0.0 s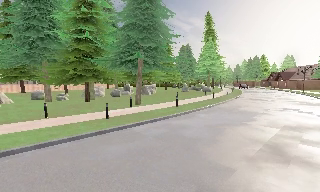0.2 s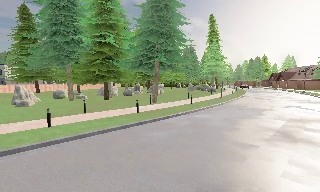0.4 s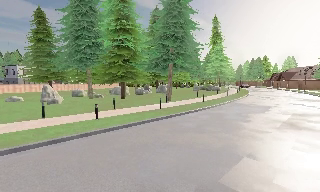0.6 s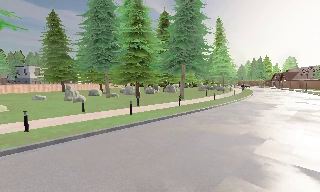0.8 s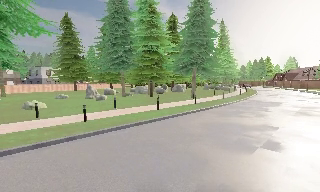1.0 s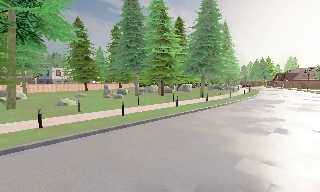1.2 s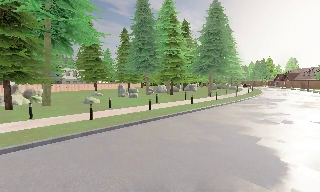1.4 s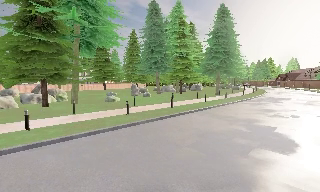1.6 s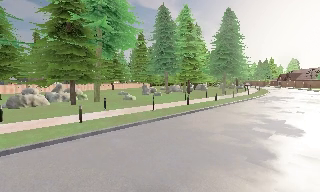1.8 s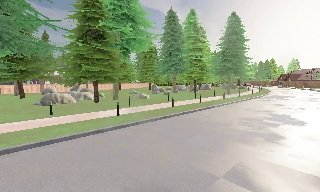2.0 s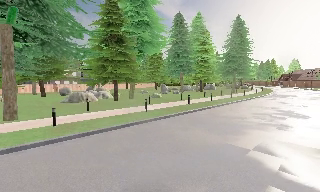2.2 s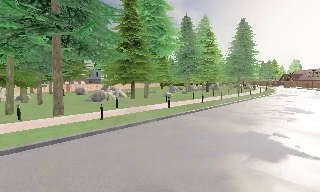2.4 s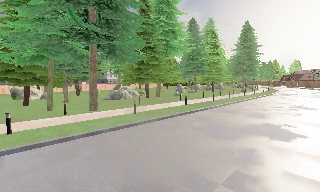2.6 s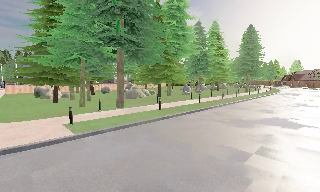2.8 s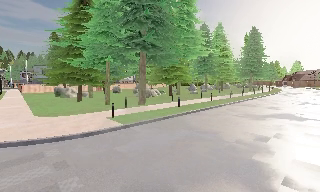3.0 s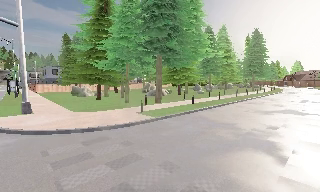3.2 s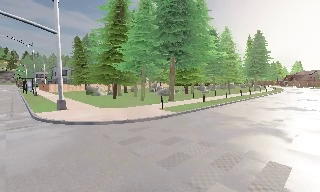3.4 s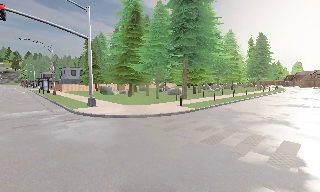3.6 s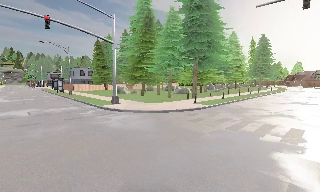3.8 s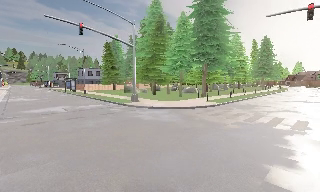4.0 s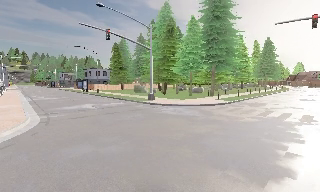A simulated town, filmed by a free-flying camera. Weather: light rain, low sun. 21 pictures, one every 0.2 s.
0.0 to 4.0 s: The camera travels to its left and backward, about 45 m, so close, fixed things drift to the right.
The film runs backward here.
